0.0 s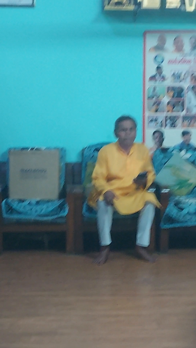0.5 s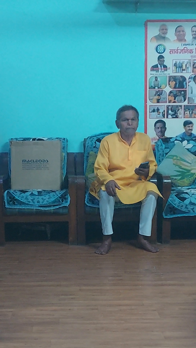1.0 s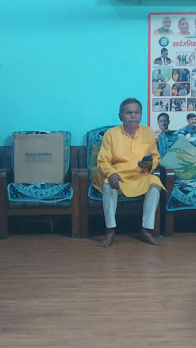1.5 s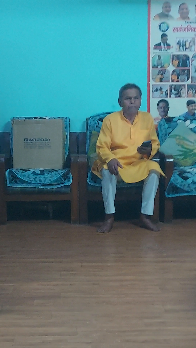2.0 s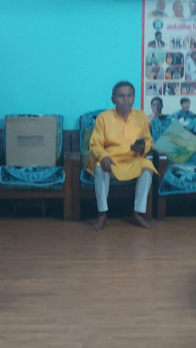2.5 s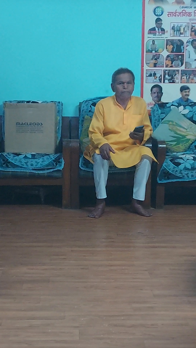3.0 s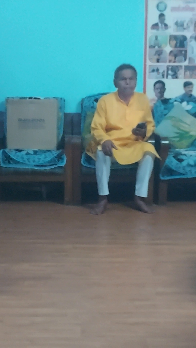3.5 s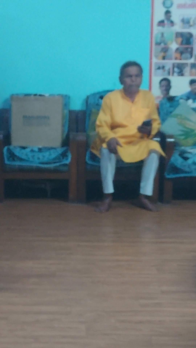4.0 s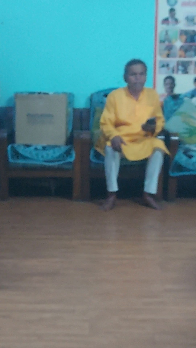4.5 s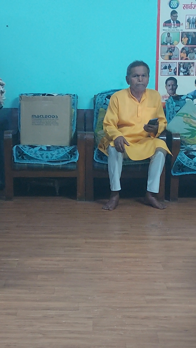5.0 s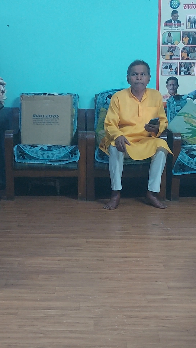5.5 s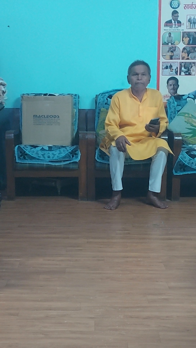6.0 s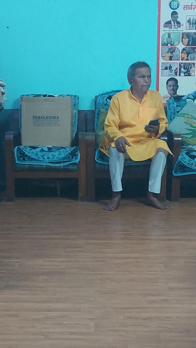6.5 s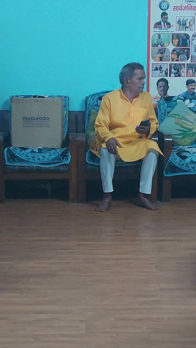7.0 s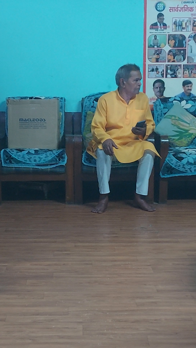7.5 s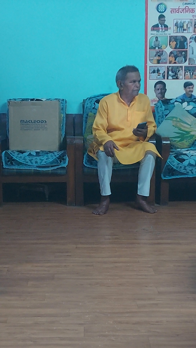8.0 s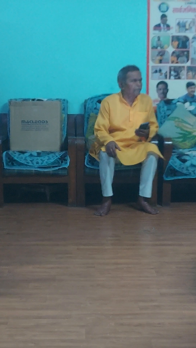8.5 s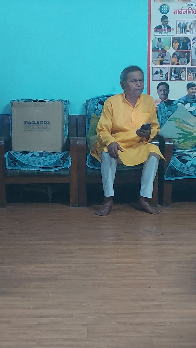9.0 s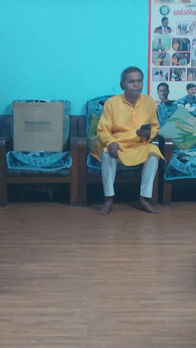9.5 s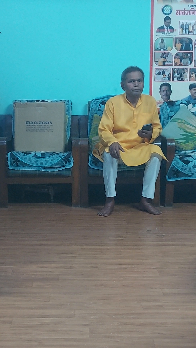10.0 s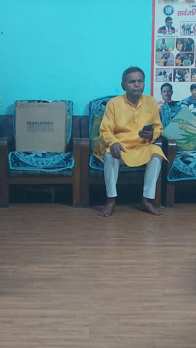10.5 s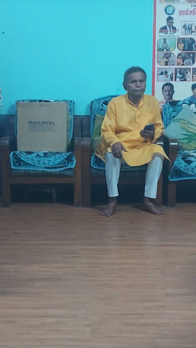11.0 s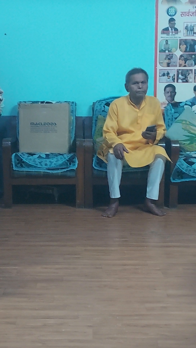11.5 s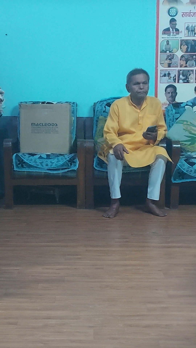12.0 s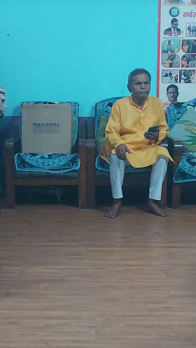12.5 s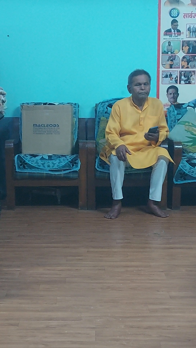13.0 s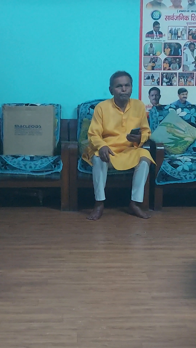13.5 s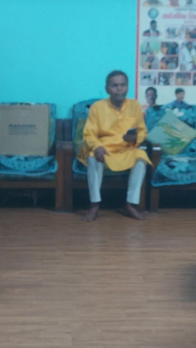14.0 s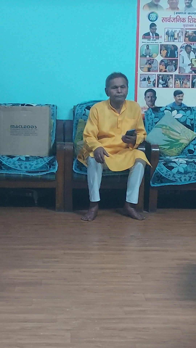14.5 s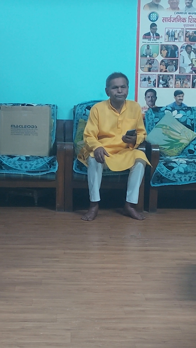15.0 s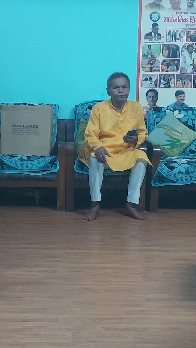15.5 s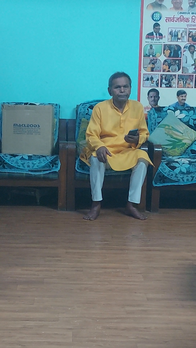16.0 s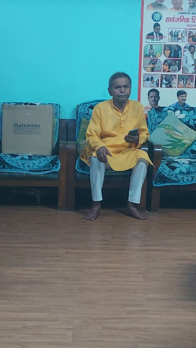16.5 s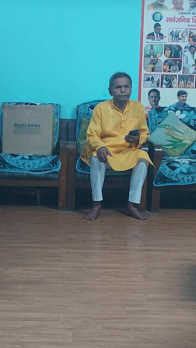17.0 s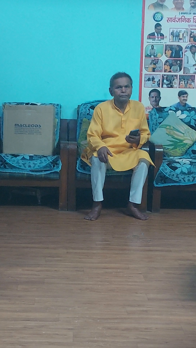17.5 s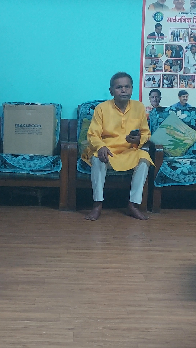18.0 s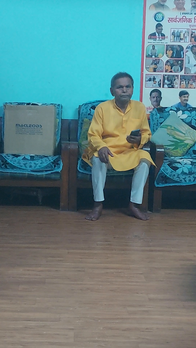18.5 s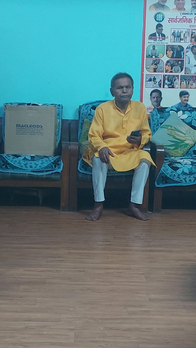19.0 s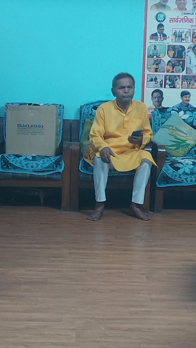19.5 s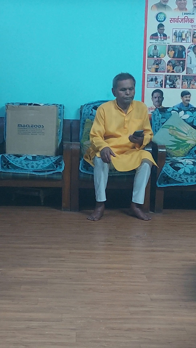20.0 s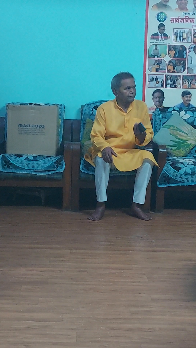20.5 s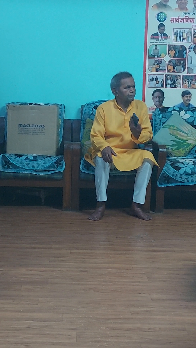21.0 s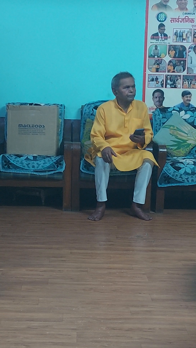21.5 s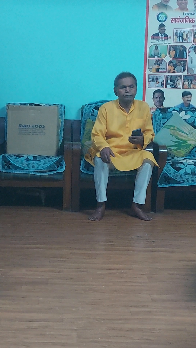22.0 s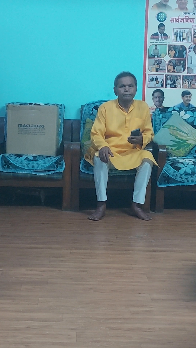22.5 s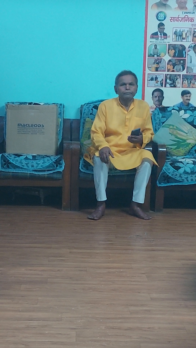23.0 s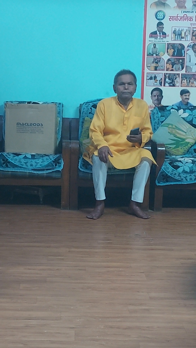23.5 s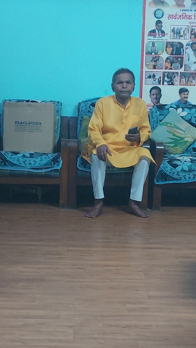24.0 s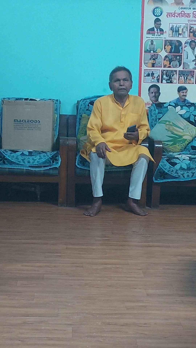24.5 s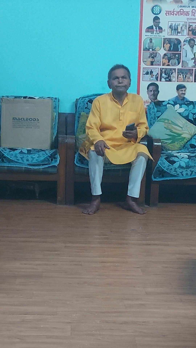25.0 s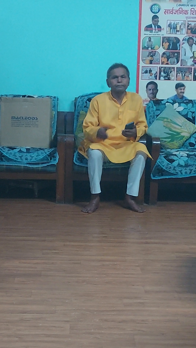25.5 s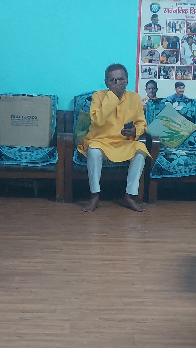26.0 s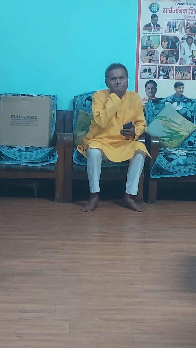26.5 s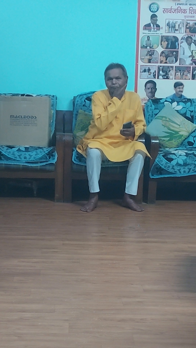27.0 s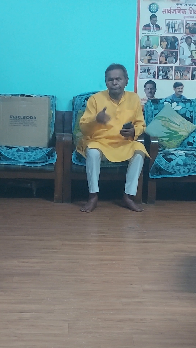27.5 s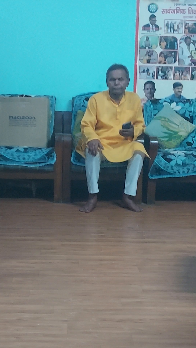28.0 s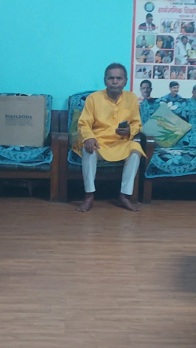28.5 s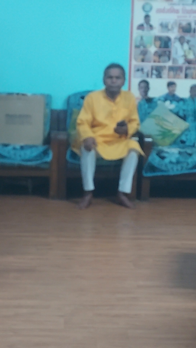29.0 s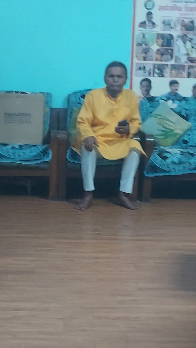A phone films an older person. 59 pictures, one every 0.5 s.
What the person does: Sitting.
